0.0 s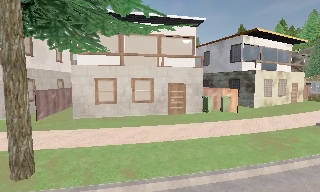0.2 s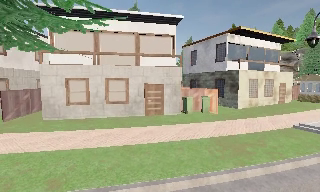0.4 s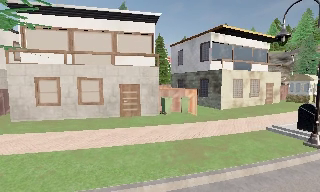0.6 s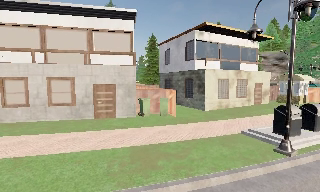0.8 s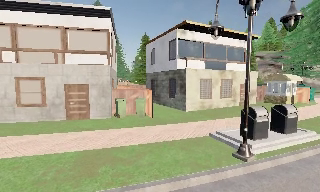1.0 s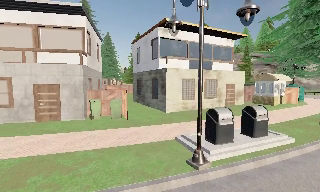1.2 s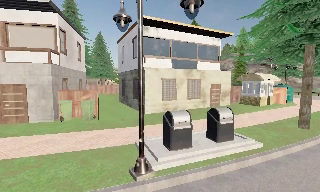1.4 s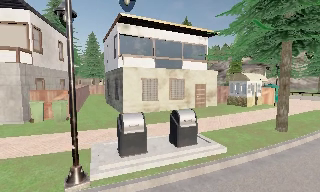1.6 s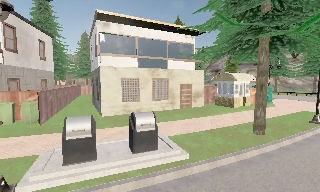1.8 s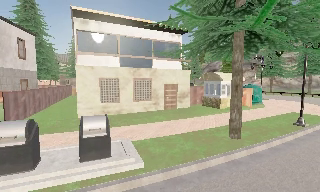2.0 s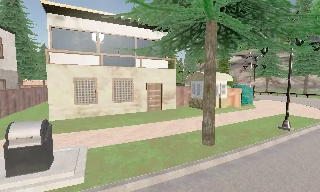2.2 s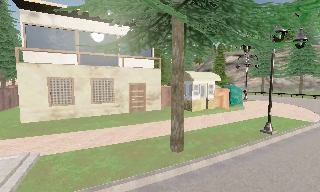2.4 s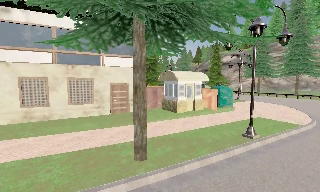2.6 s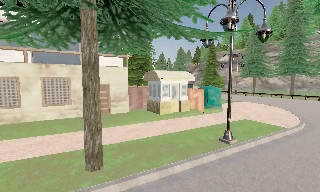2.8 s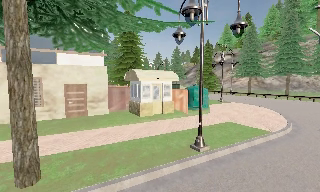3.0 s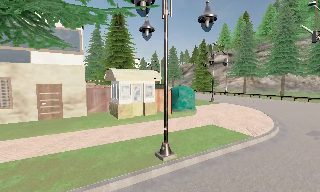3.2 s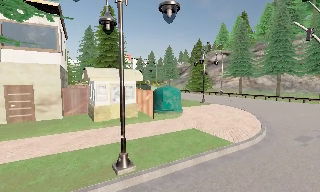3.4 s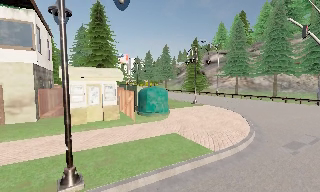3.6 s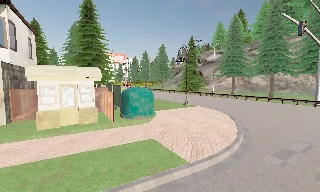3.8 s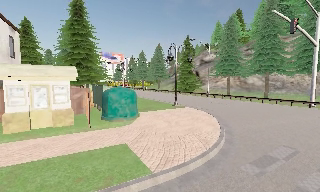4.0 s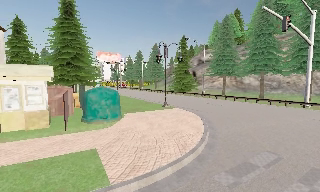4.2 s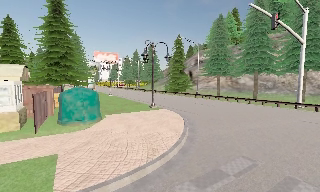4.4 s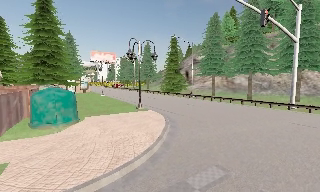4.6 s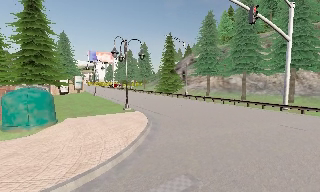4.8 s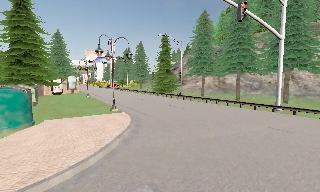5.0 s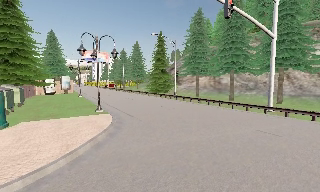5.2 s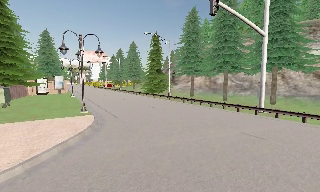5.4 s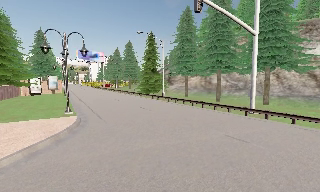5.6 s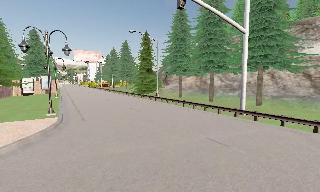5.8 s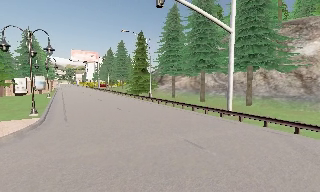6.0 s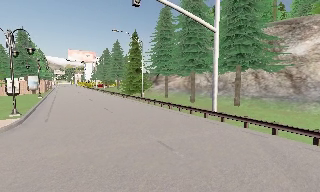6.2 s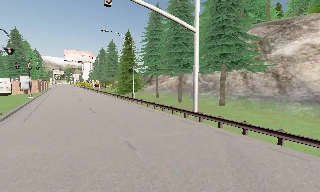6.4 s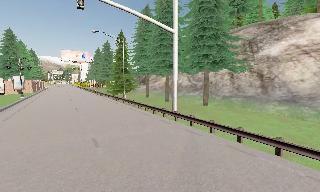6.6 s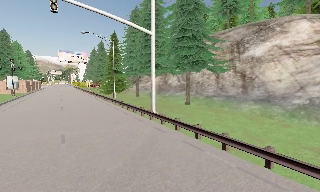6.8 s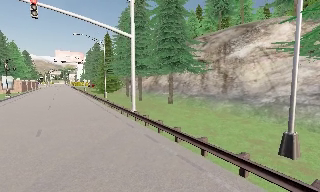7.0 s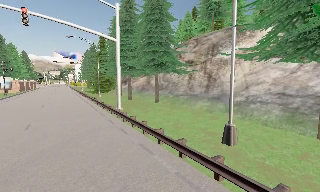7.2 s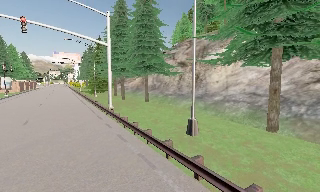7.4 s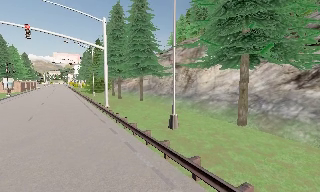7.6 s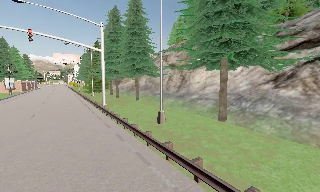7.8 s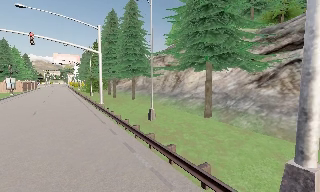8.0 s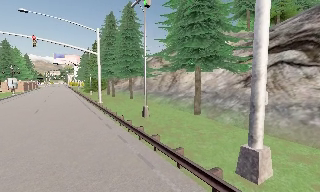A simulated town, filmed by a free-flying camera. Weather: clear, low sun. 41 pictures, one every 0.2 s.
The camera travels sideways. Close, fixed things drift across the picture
to the left.
0.0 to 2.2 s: The camera travels to its right, about 15 m, so close, fixed things drift to the left.
2.2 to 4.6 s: The camera travels to its right and forward, about 13 m, so close, fixed things drift to the left.
4.6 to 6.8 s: The camera travels to its right, about 11 m, so close, fixed things drift to the left.
6.8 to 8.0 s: The camera travels backward and to its right, about 7 m, so what stands in front gets smaller. It loses speed.
The film runs backward here.
